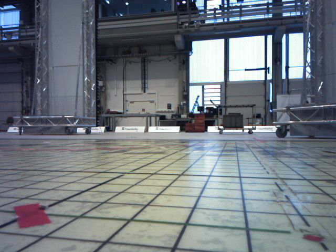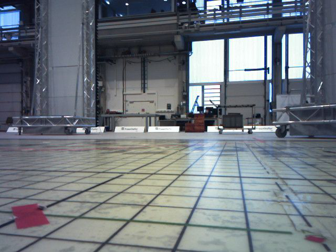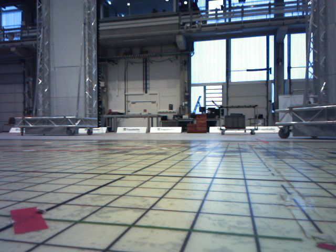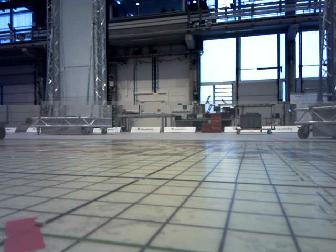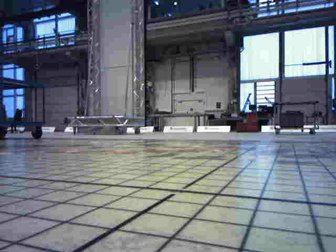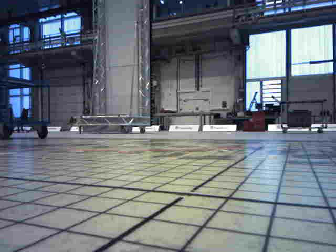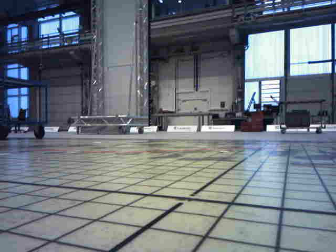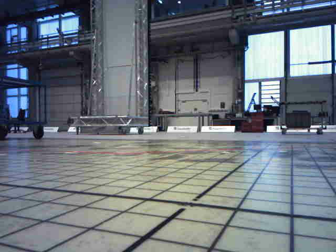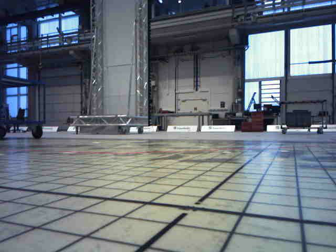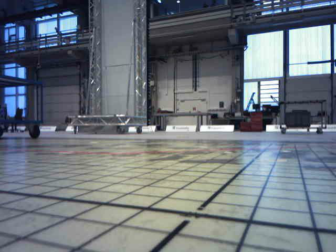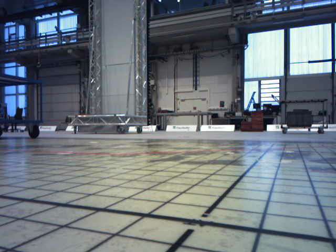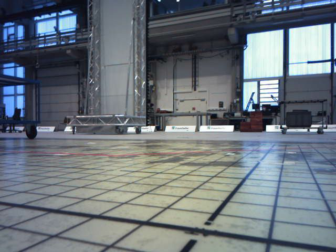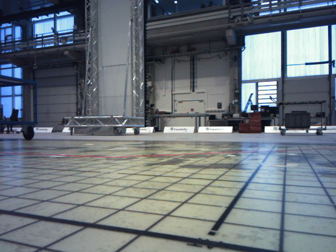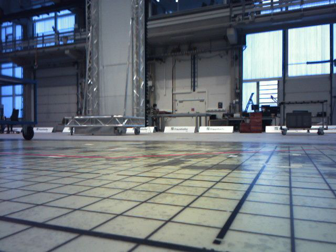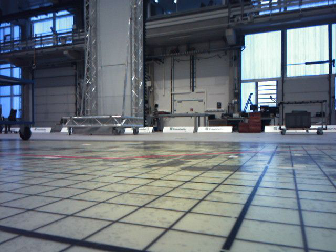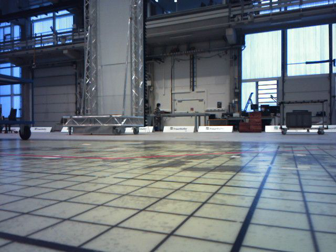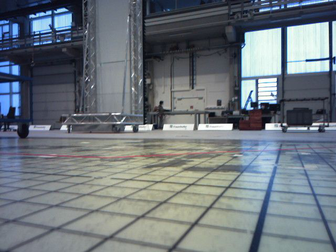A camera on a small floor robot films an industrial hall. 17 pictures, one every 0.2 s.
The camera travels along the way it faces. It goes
forward.
0.0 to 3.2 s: The camera travels forward, about 0.6 m, so what stands in front looms larger.
The film runs forward here.
